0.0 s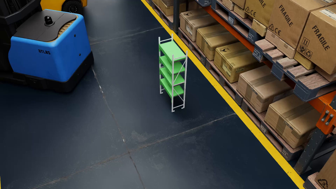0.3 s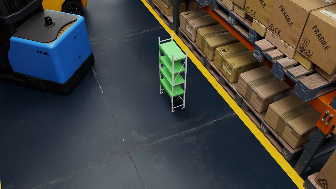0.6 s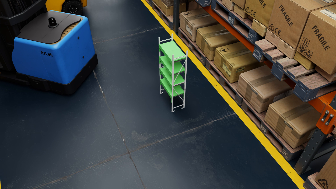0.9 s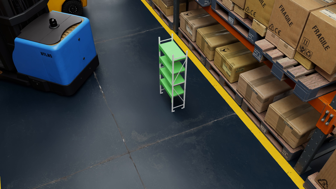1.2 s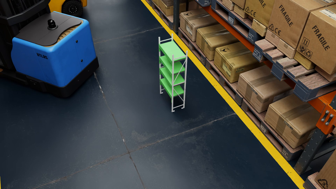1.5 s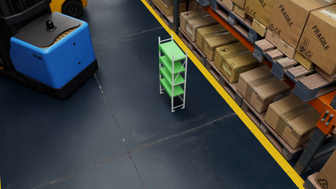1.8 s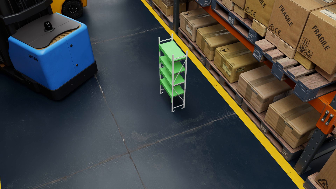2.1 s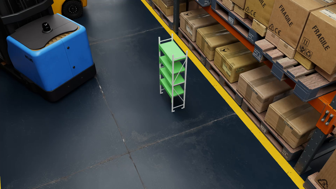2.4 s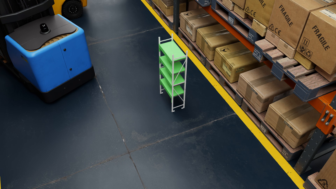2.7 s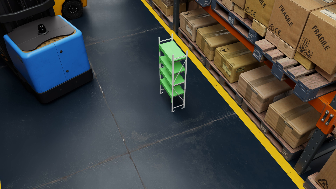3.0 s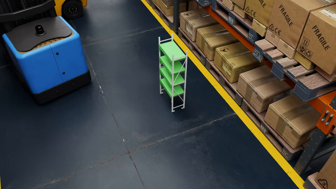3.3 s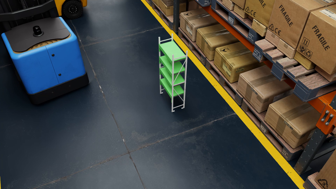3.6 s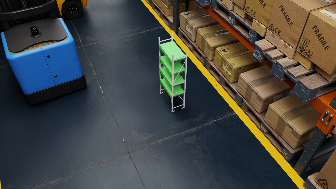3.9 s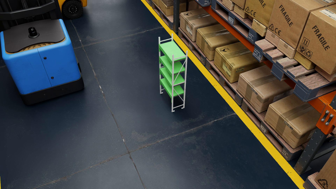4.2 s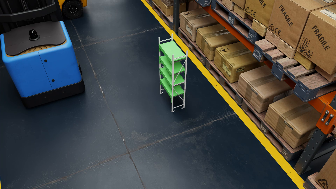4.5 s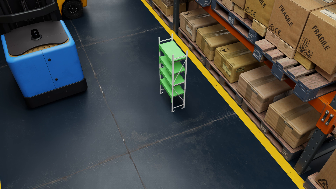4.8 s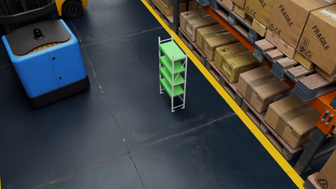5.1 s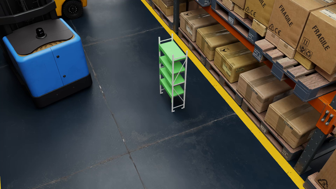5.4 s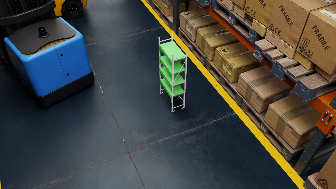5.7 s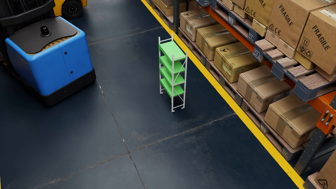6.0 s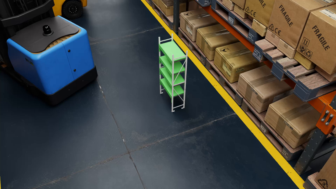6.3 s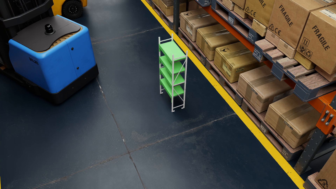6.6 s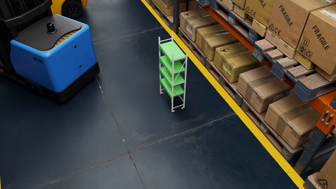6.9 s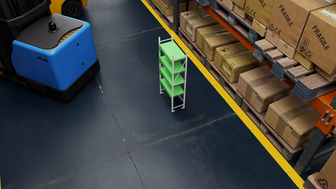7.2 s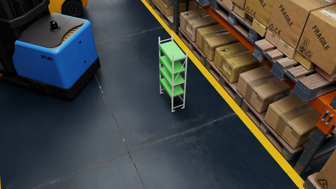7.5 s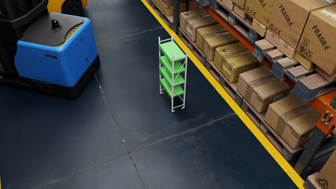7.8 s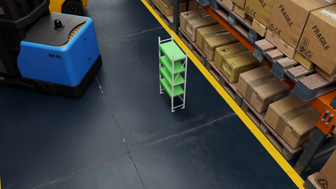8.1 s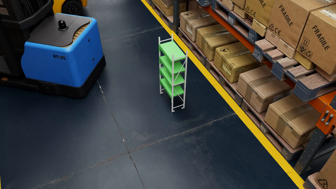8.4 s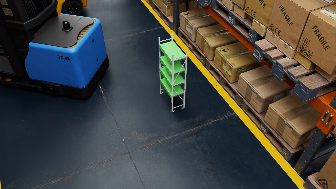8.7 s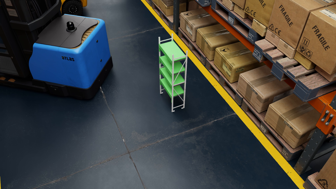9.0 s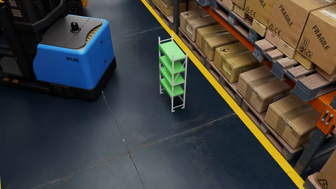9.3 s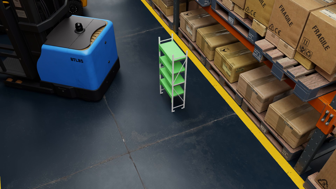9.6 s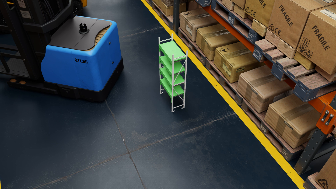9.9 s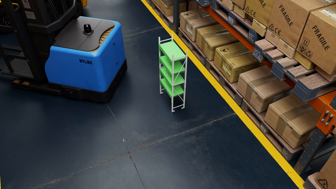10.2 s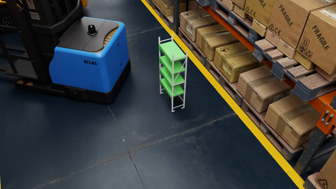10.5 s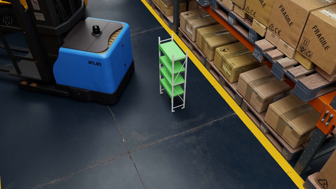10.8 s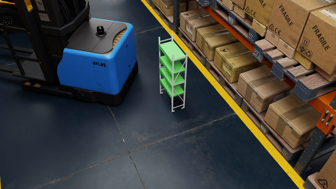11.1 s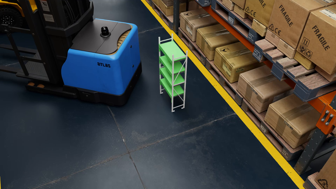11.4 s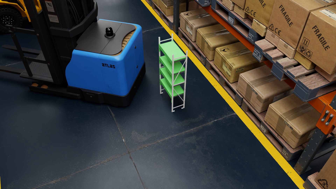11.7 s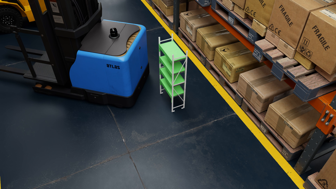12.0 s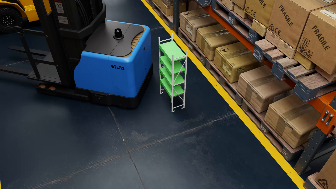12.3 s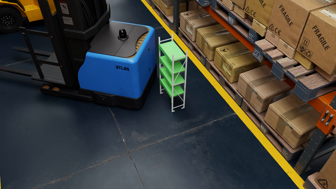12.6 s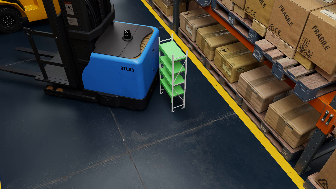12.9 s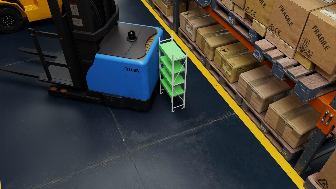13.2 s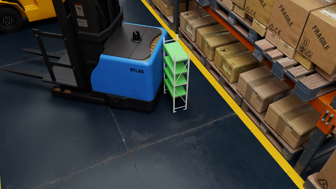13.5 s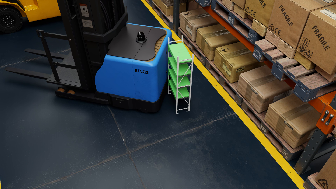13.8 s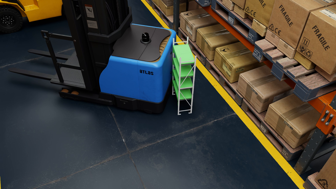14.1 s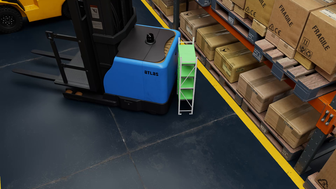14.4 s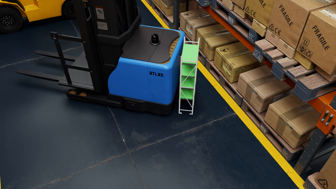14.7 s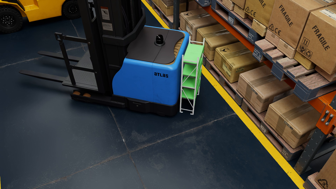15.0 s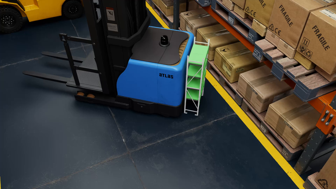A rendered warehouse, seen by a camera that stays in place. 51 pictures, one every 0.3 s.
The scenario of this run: A forklift runs into an object in its way.
